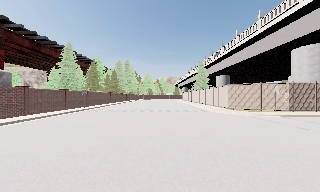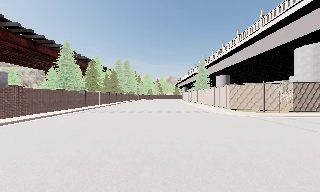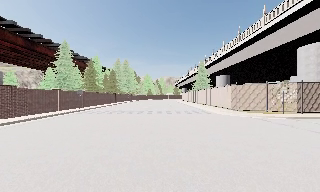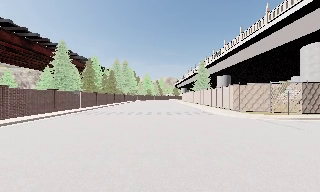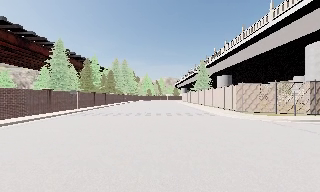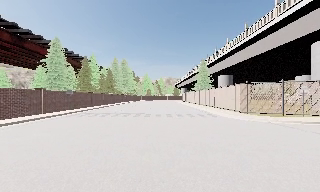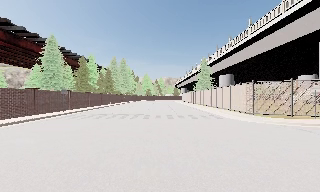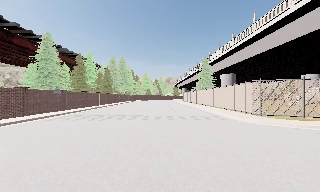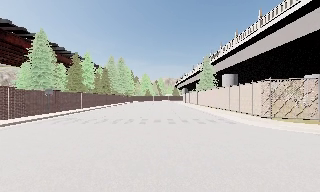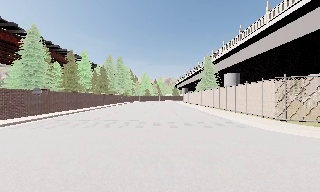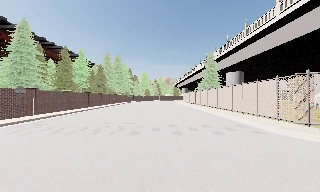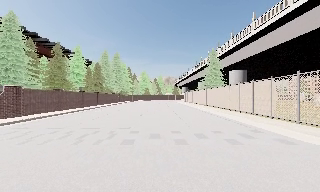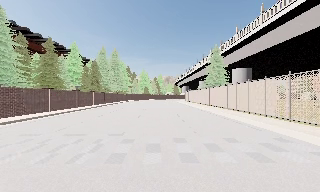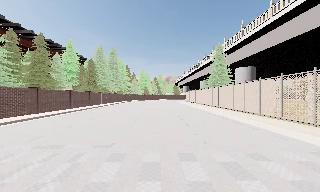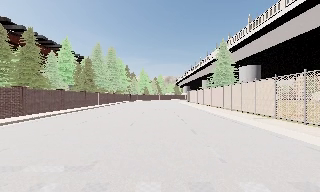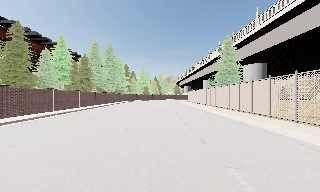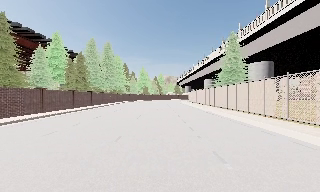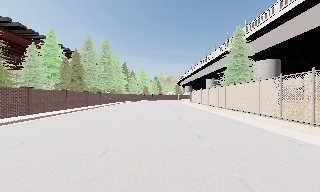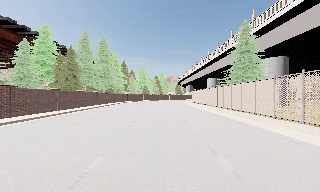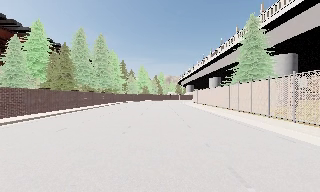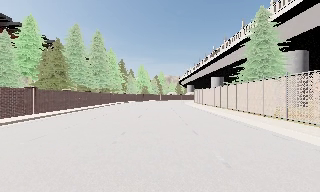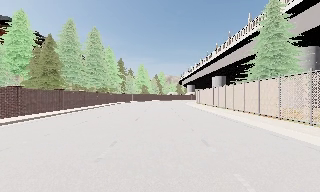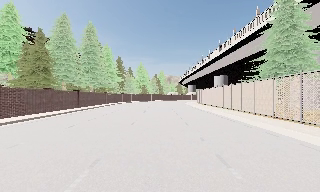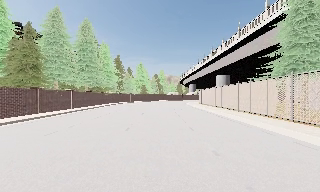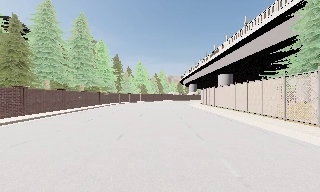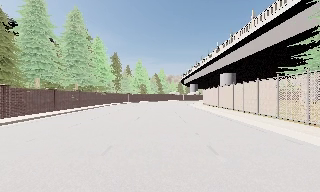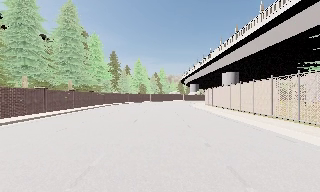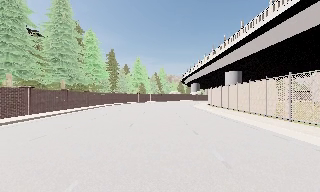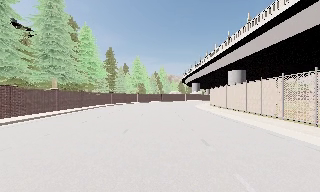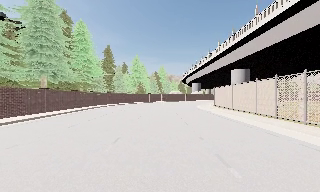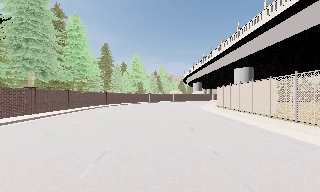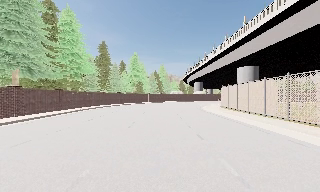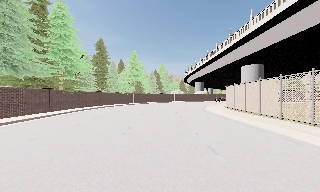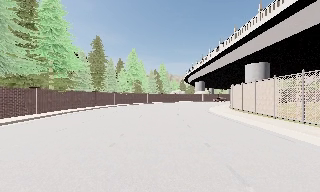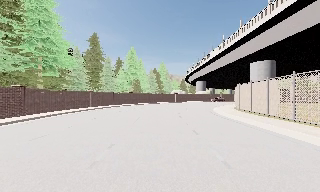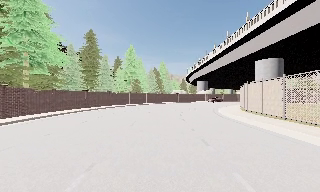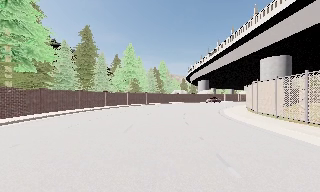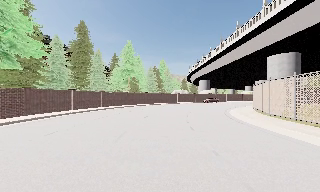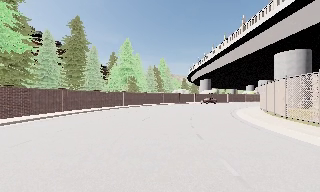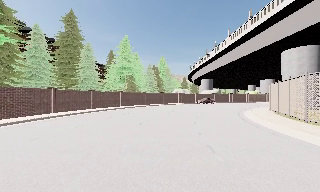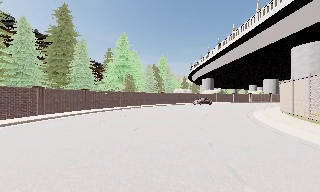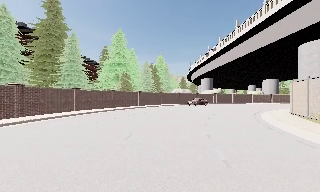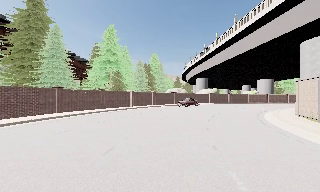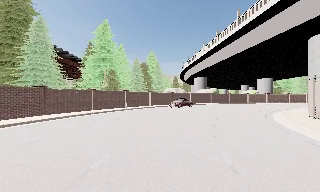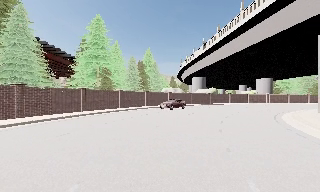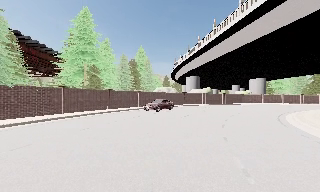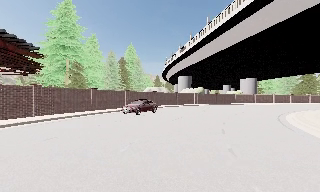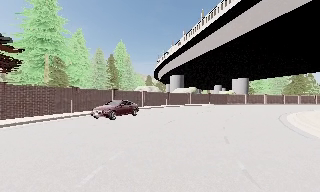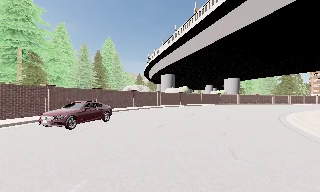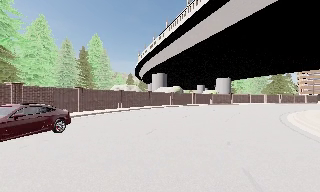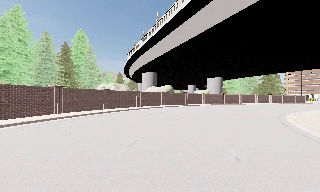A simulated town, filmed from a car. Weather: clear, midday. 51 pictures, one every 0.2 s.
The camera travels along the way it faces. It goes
forward.
0.0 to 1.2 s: The camera travels forward, about 4.5 m, so what stands in front looms larger. It gains speed.
1.2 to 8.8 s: The camera travels forward, about 65 m, so what stands in front looms larger.
8.8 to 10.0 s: The camera pans to its right, which is clockwise from overhead, by about 20 degrees. It travels forward, about 10 m, so what stands in front looms larger.
The film runs forward here.
